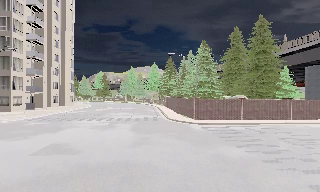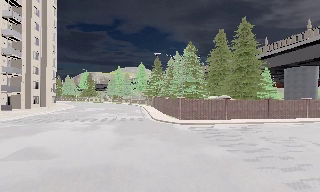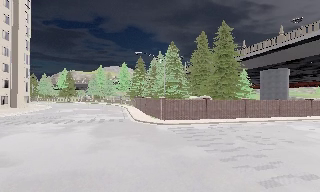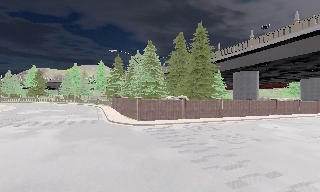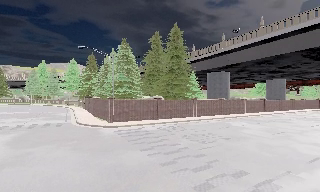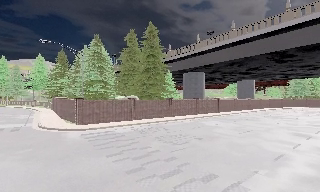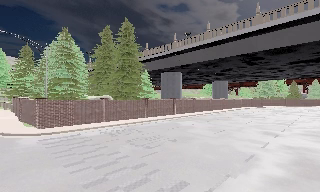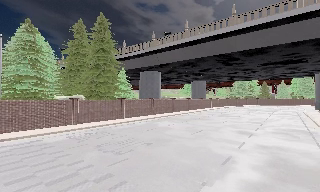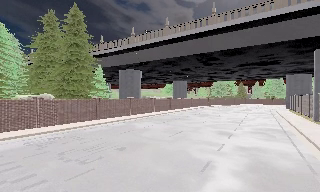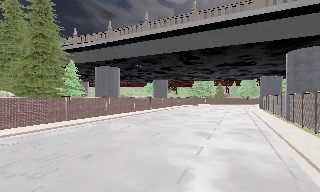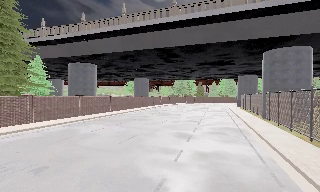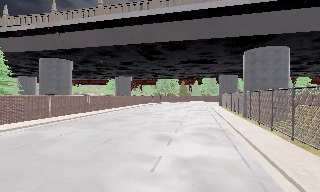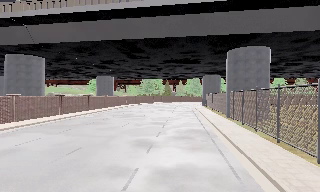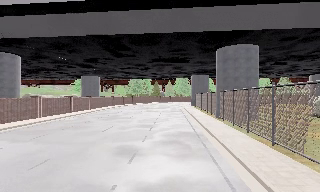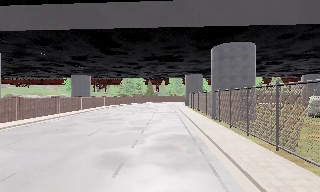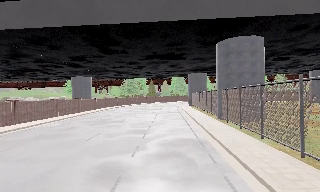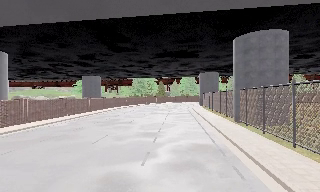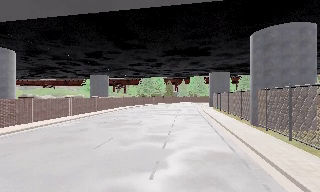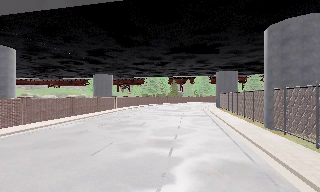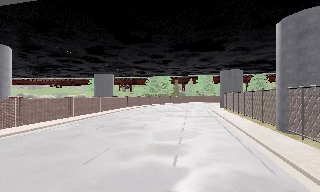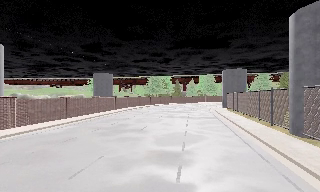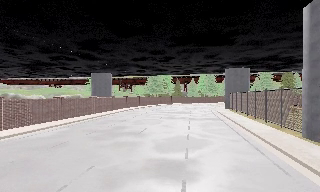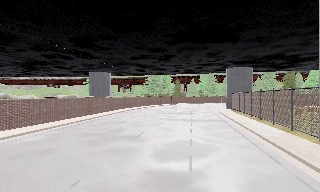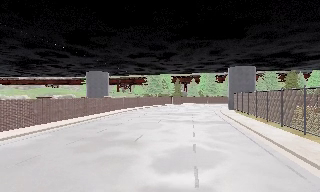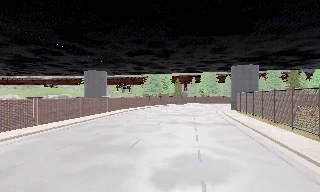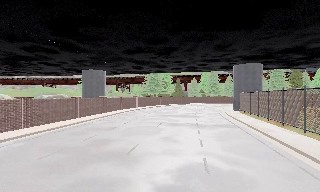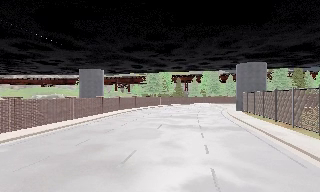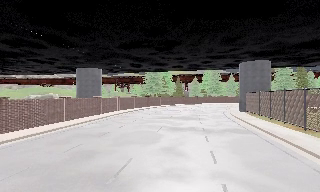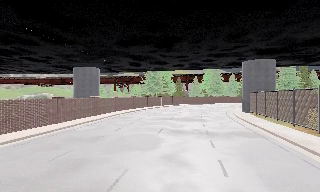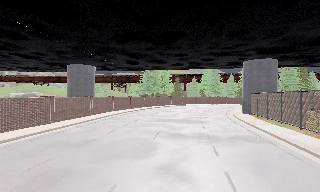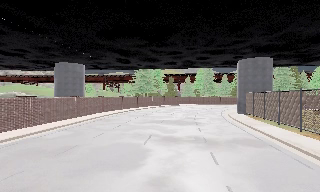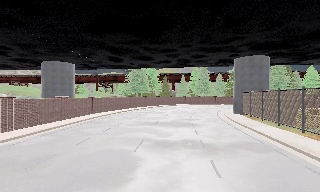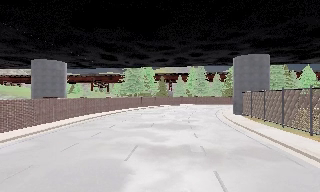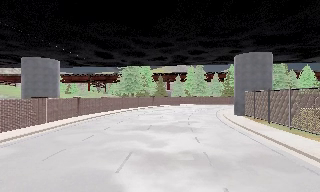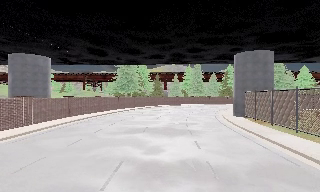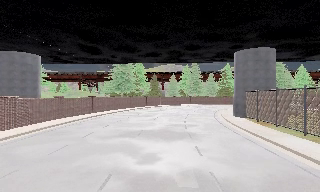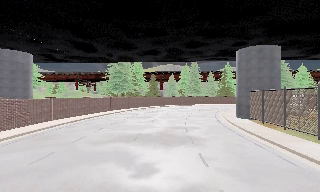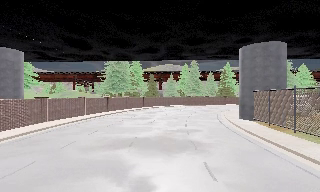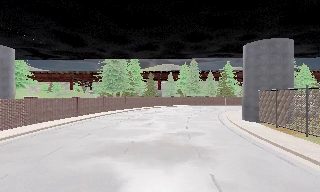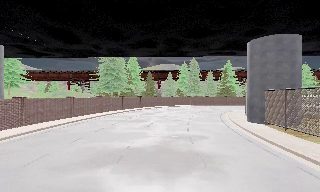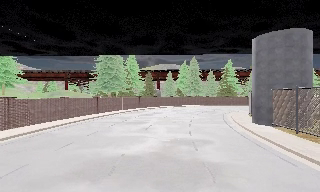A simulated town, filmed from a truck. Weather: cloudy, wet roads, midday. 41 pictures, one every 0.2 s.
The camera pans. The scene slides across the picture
to the left.
The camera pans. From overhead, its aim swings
clockwise.
0.0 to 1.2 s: The scene slides to the left, as the camera pans about 40 degrees to its right. It travels forward and to its right, about 3.5 m. It gains speed.
1.2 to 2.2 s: The camera pans to its right, which is clockwise from overhead, by about 30 degrees. It travels forward, about 5 m.
2.2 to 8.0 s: The camera swings to its right by about 15 degrees, and the scene slides to the left. It travels forward, about 30 m, so what stands in front looms larger.
The film runs forward here.
